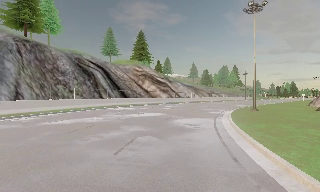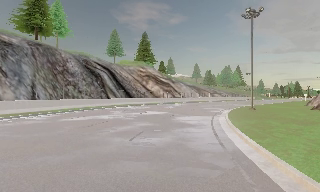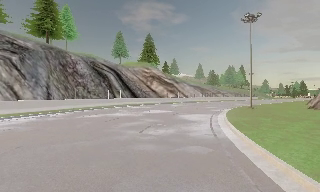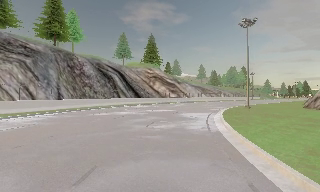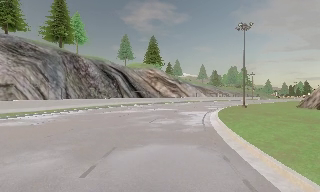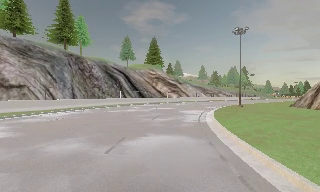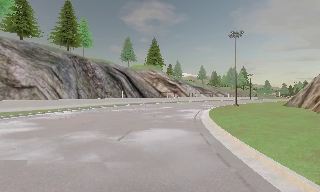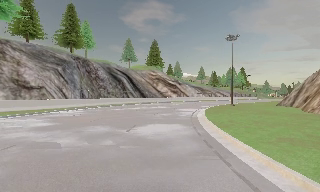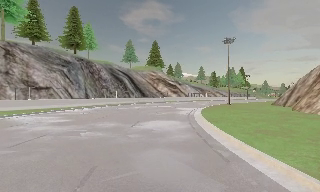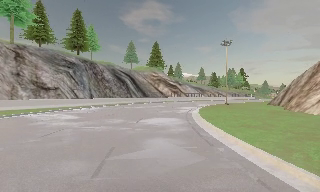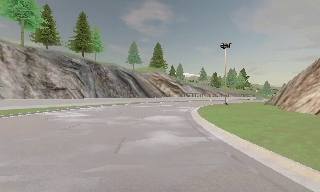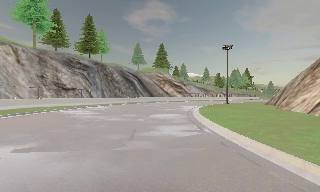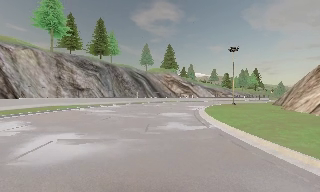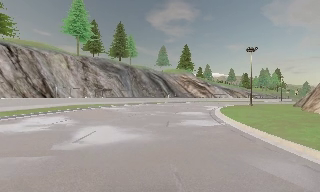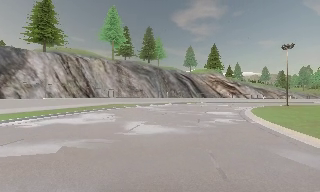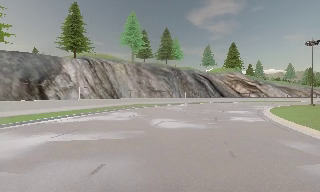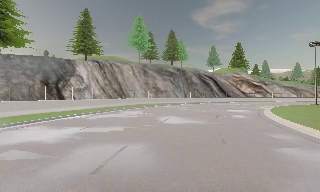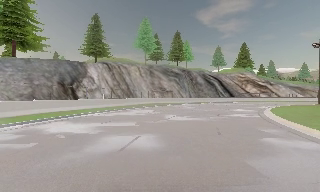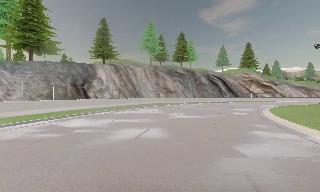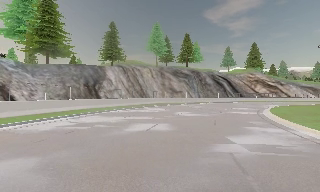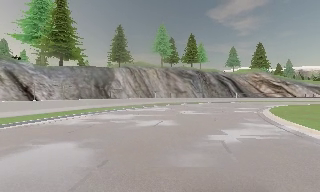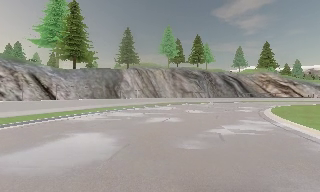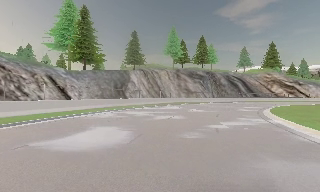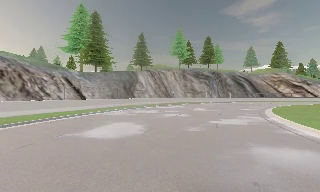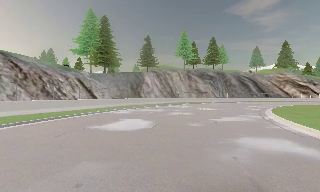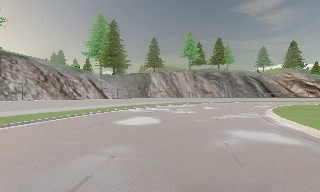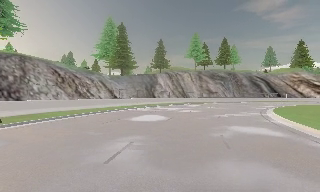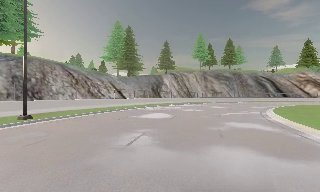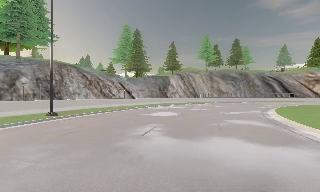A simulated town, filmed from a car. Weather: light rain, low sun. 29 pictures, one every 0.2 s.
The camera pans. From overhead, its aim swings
counterclockwise.
The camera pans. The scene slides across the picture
to the right.
0.0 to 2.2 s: The camera travels backward, about 16 m, so what stands in front gets smaller.
2.2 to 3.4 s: The camera swings to its left by about 30 degrees, and the scene slides to the right. It travels backward, about 9 m, so what stands in front gets smaller.
3.4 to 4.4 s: The camera travels backward, about 7 m, so what stands in front gets smaller.
4.4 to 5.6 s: The scene slides to the right, as the camera pans about 10 degrees to its left. It travels backward, about 9 m, so what stands in front gets smaller.
The film runs backward here.
